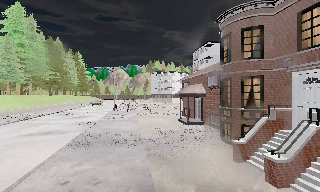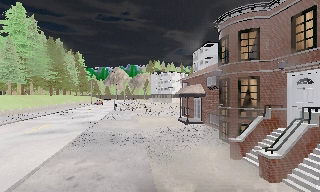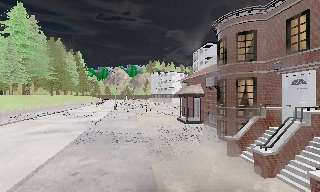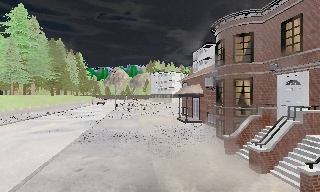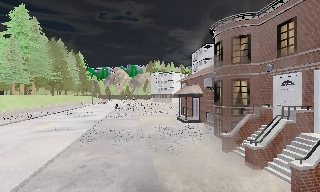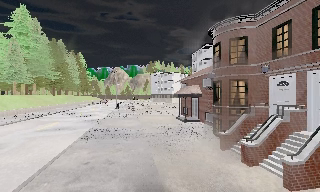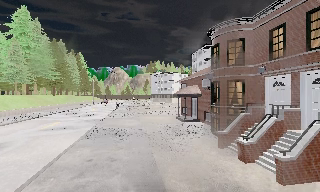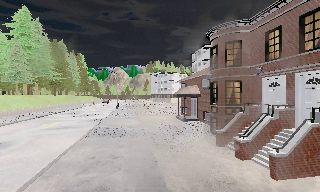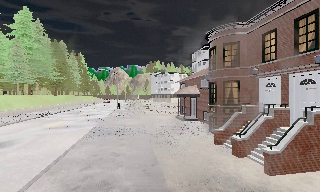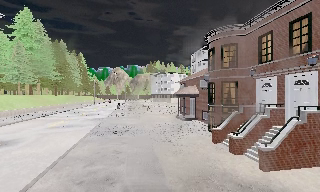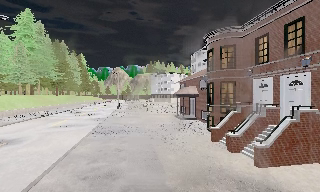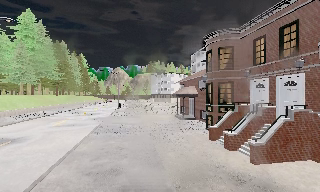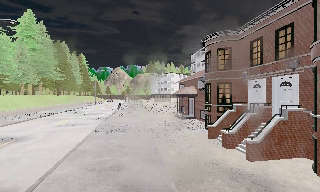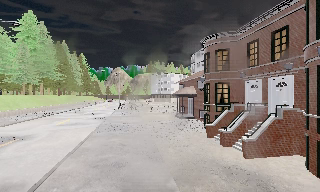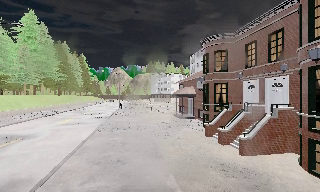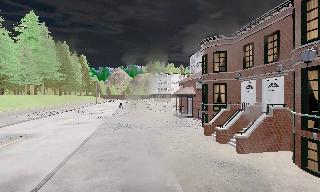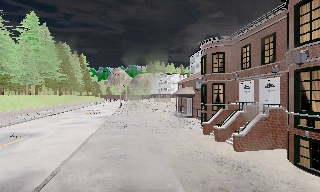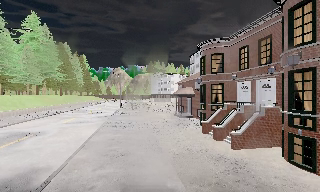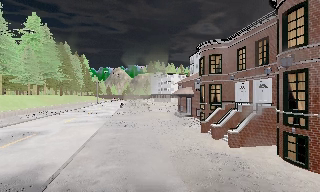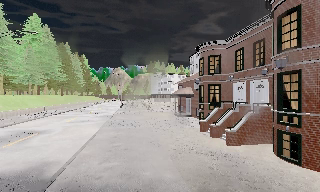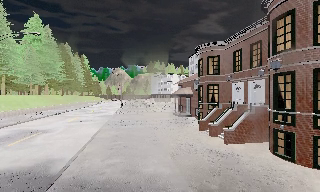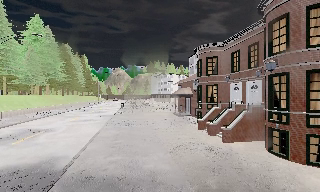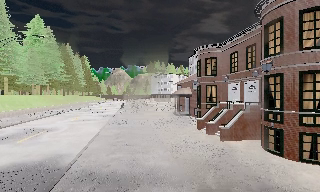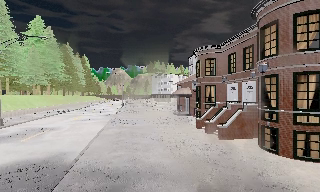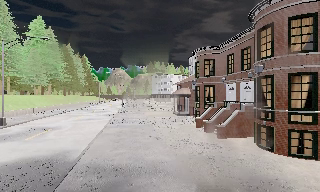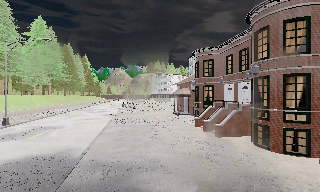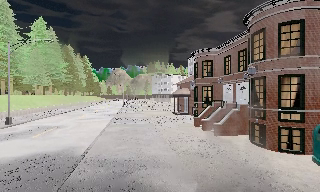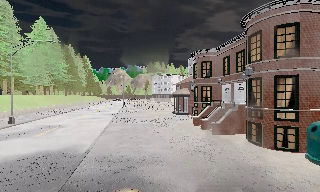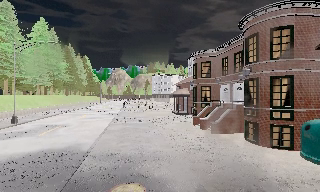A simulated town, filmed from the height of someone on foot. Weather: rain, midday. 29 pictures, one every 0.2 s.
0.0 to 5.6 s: The camera travels backward, about 8 m, so what stands in front gets smaller.
The film runs backward here.
